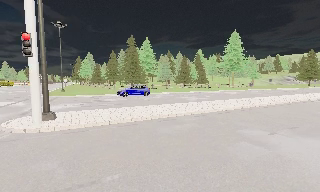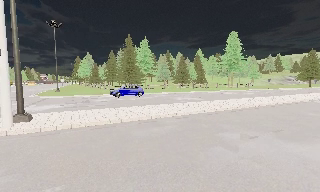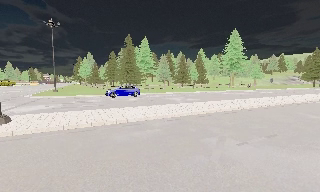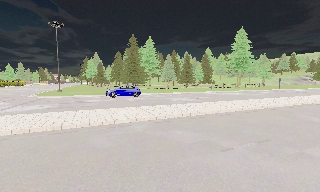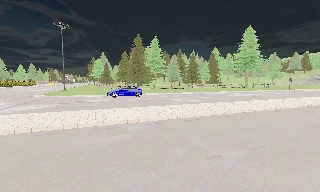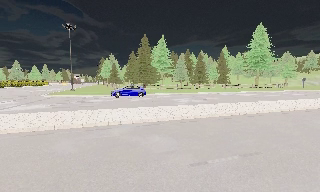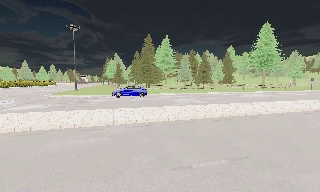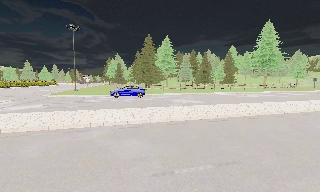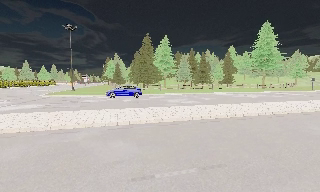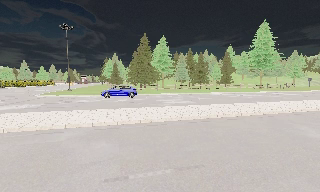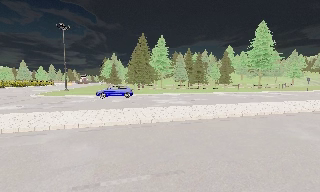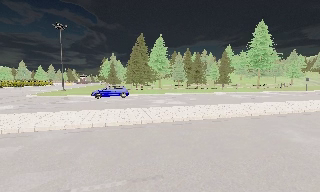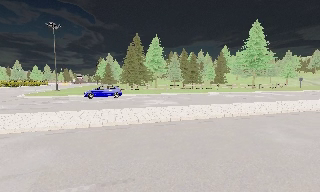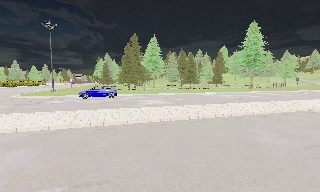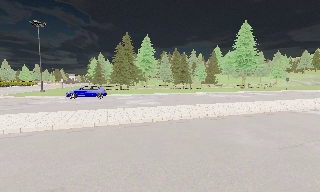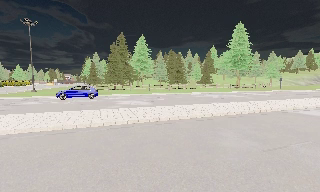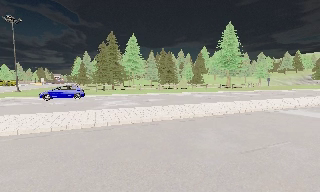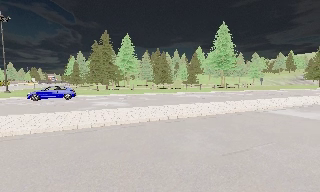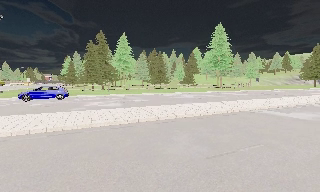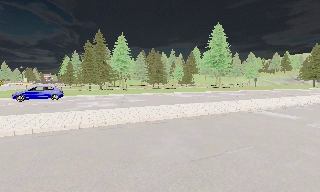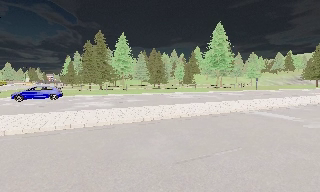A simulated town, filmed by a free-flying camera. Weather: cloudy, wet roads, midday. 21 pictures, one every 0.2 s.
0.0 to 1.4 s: The camera pans to its left, which is counterclockwise from overhead, by about 15 degrees. It travels to its right and forward, about 5 m. It loses speed.
1.4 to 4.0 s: The camera travels to its right, about 6 m, so close, fixed things drift to the left.
The film runs forward here.
